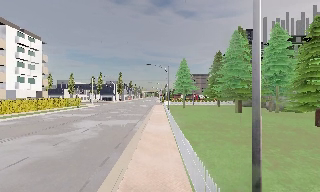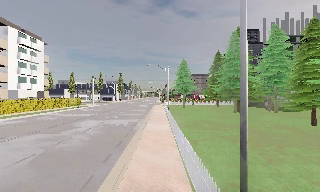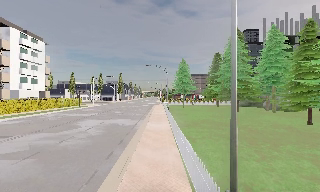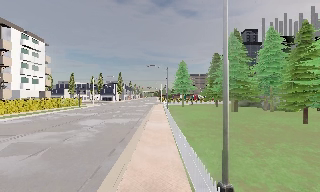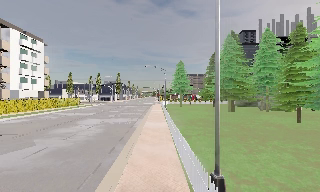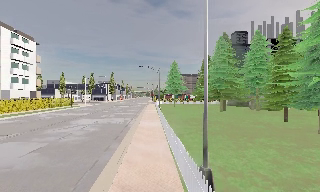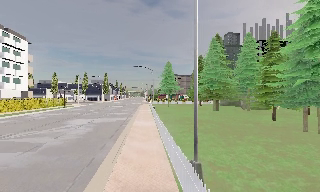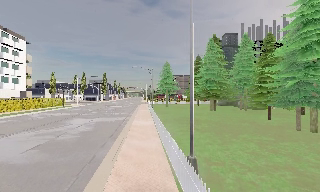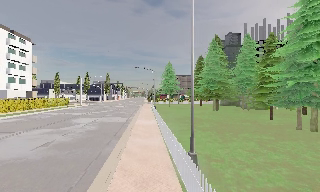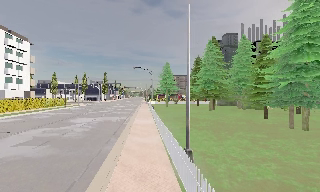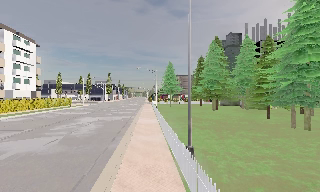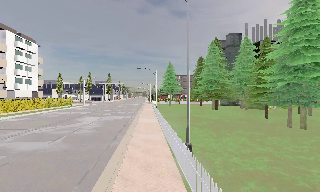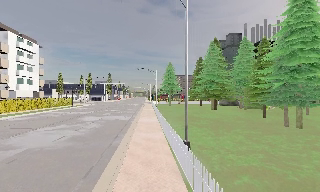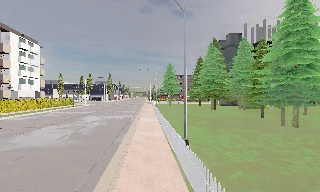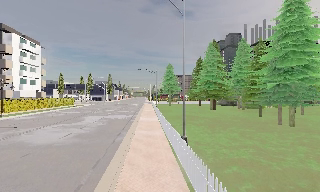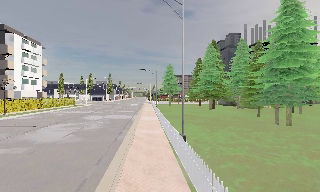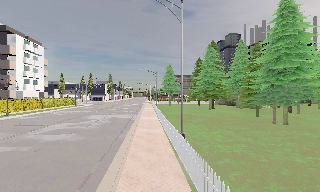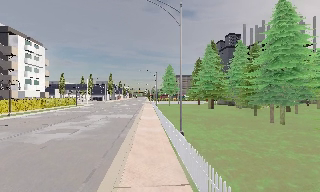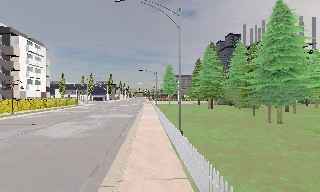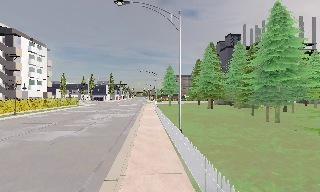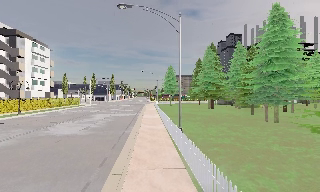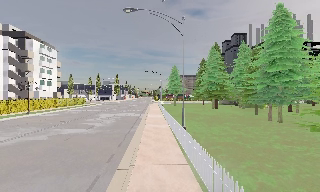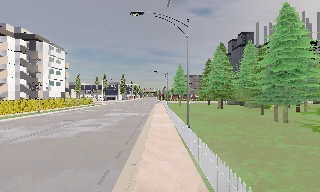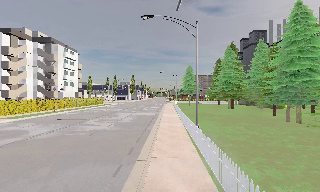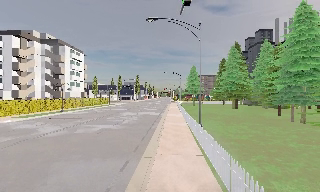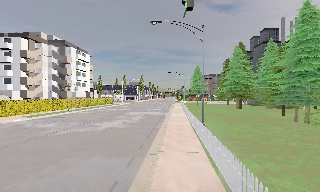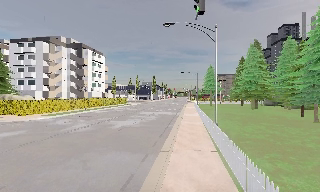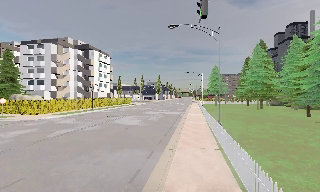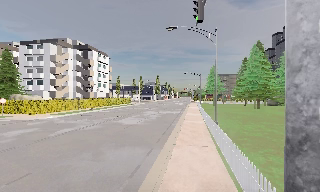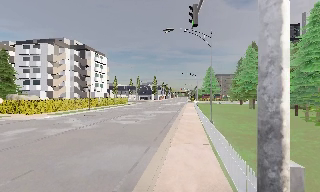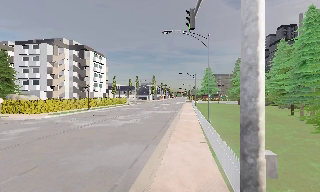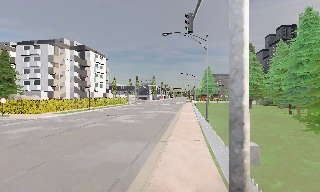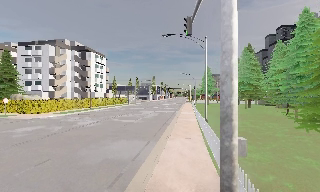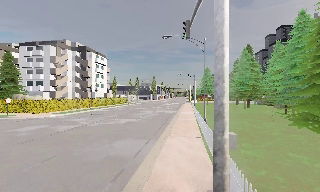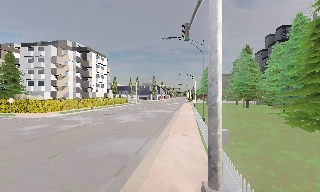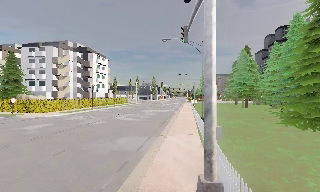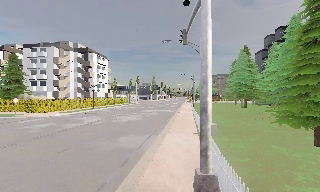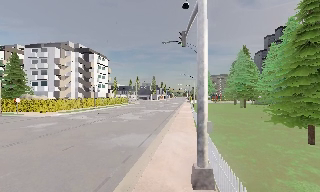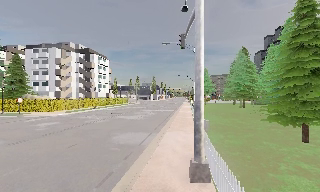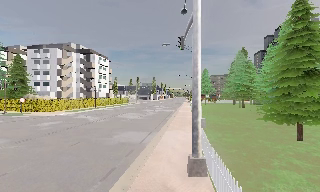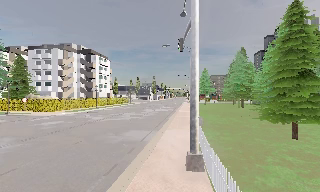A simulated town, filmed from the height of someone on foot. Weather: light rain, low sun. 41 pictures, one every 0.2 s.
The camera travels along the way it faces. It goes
backward.
0.0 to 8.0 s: The camera pans to its left, which is counterclockwise from overhead, by about 10 degrees. It travels backward, about 14 m, so what stands in front gets smaller.
The film runs backward here.
